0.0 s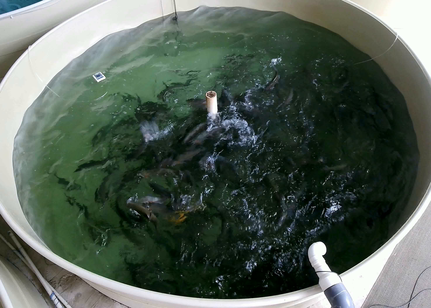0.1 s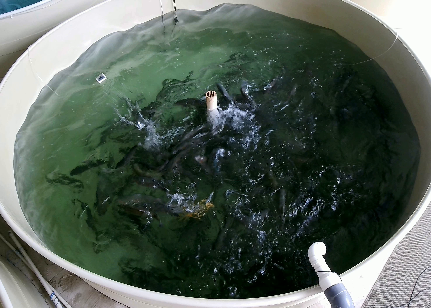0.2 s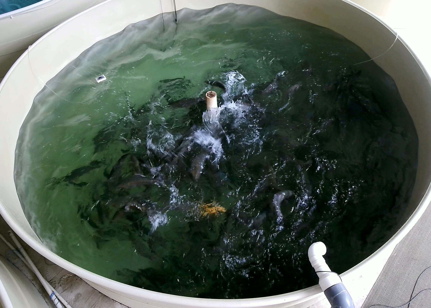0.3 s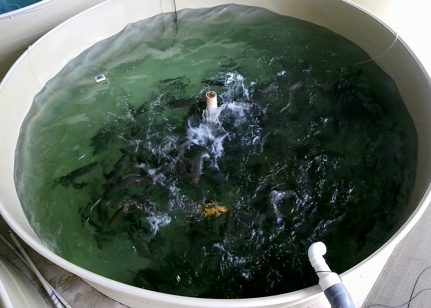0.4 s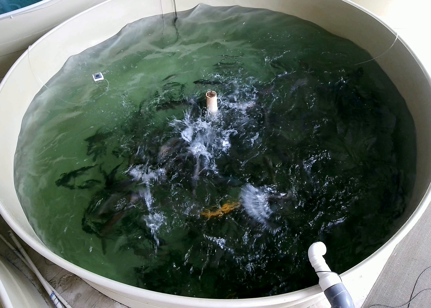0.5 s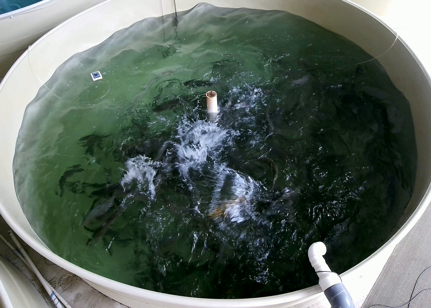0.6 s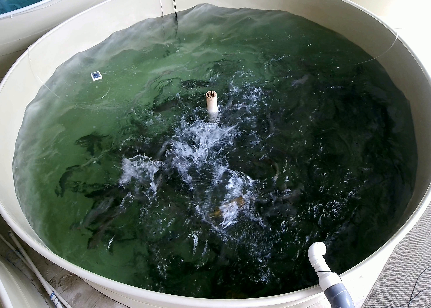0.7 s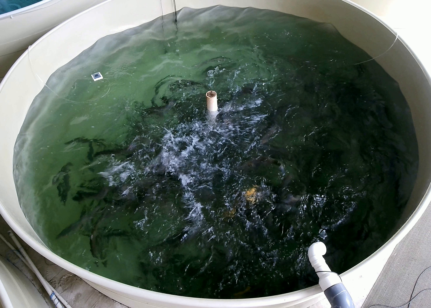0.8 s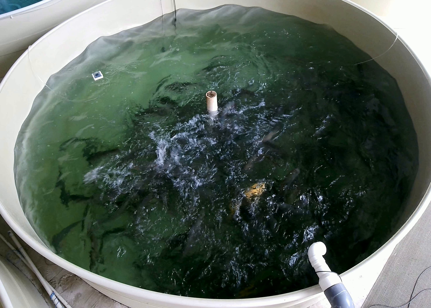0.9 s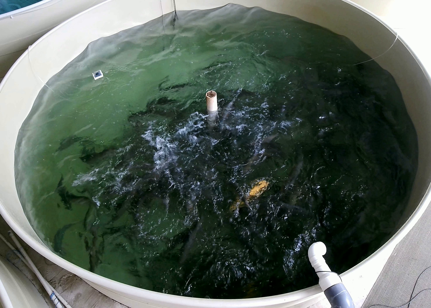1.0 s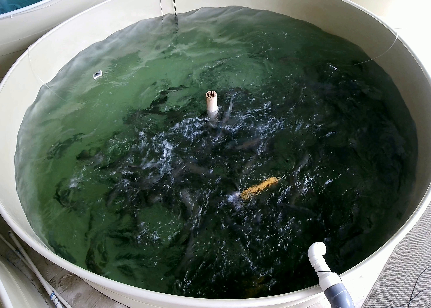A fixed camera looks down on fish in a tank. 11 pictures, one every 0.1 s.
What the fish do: Strong feeding.
